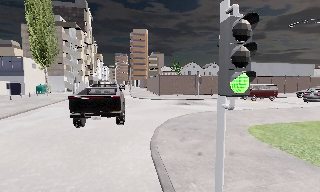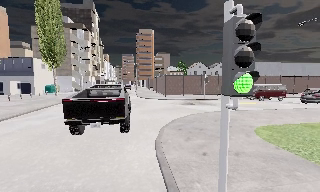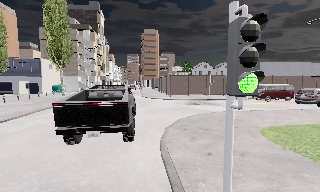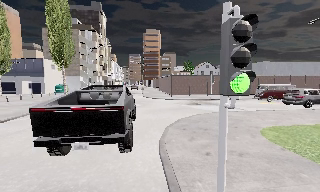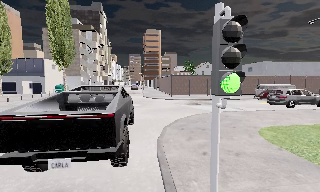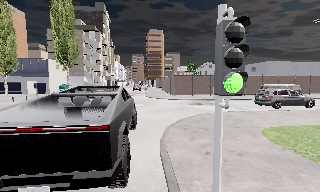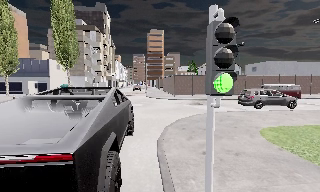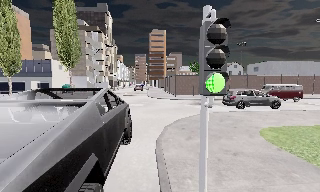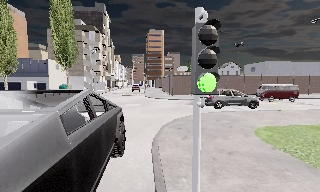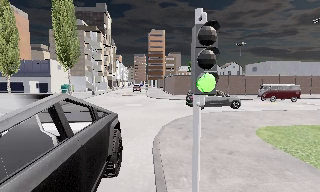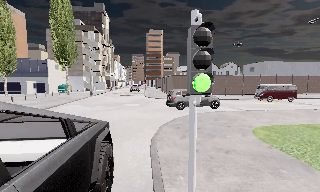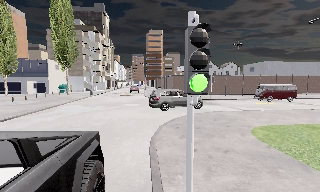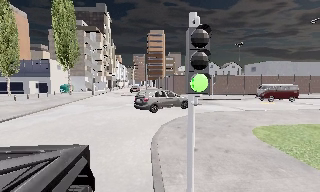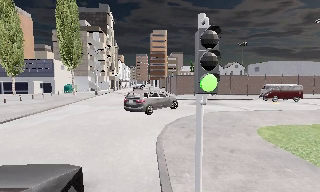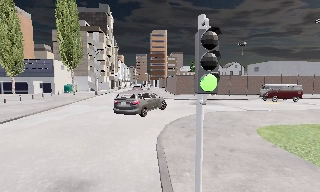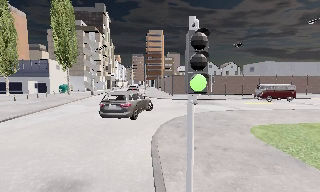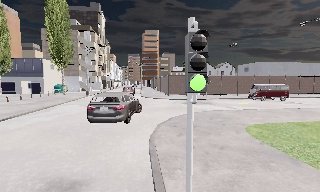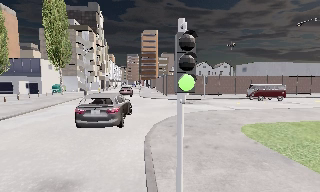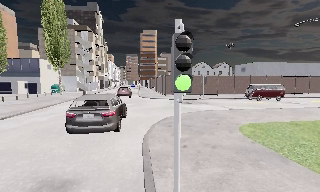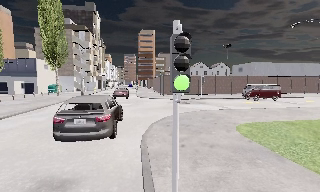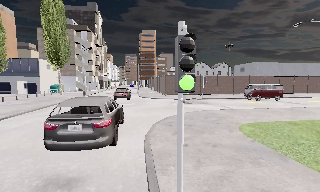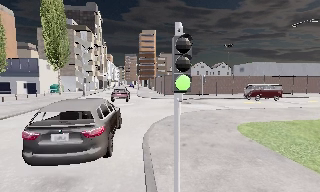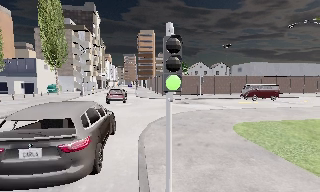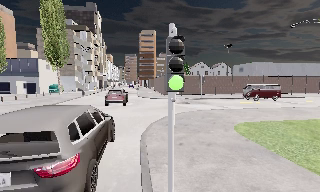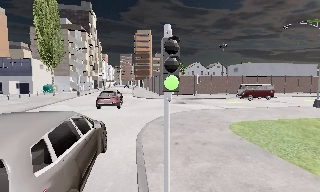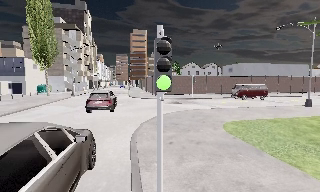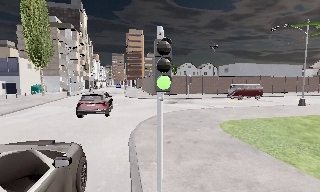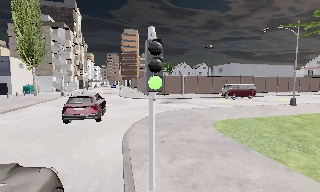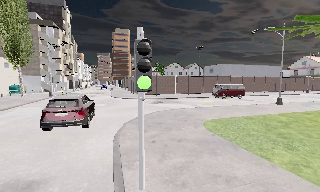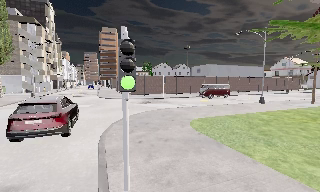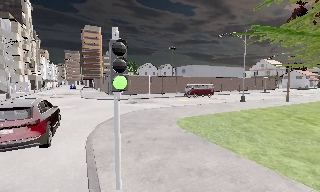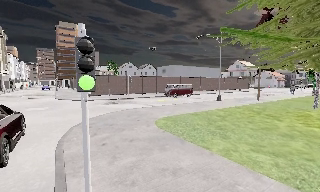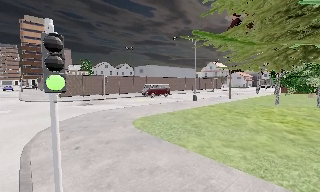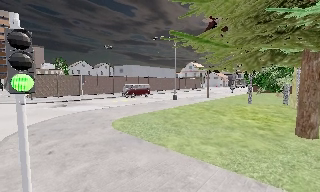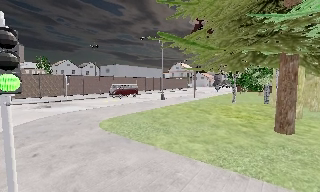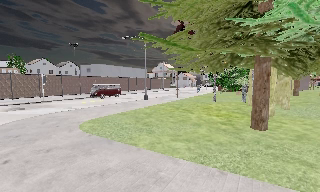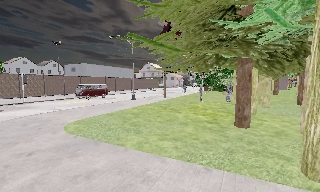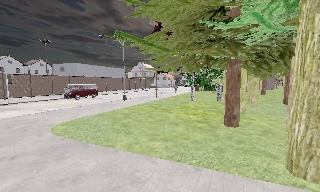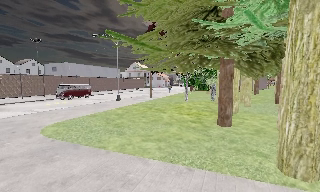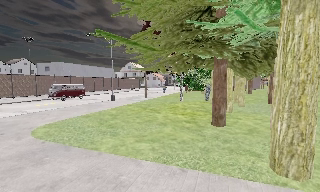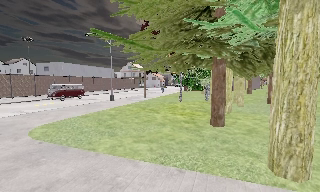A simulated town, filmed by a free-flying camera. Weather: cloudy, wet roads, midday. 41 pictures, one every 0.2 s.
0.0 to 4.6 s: The camera travels backward and to its right, about 1 m, so what stands in front gets smaller.
4.6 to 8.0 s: The camera pans to its right, which is clockwise from overhead, by about 60 degrees. It travels to its right, about 0.5 m, so close, fixed things drift to the left.
The film runs backward here.
